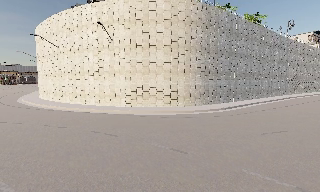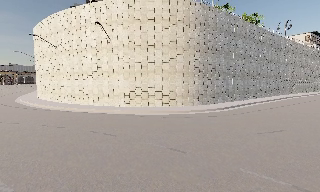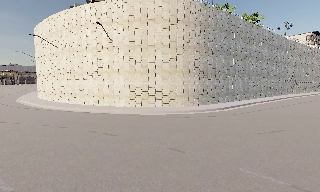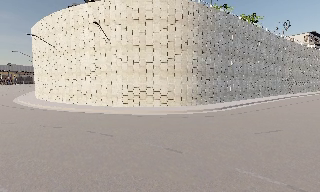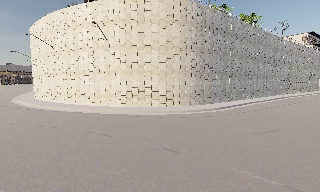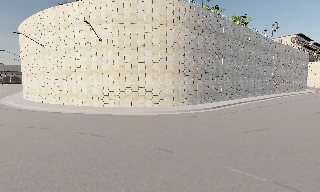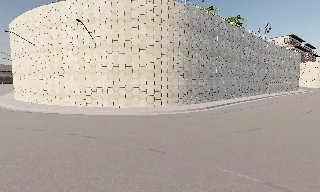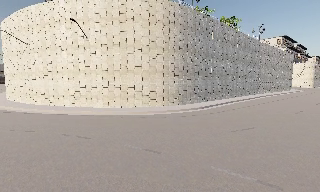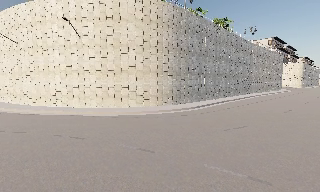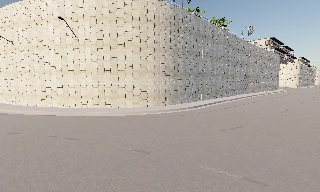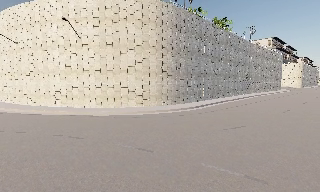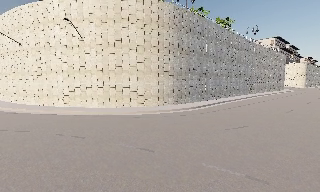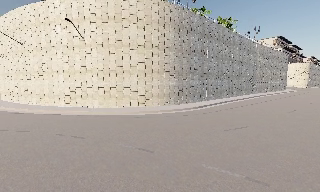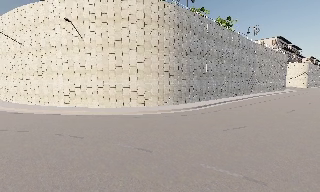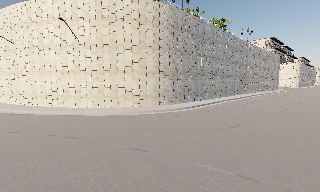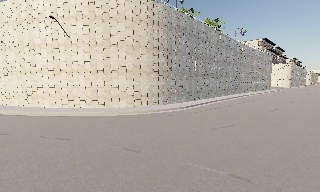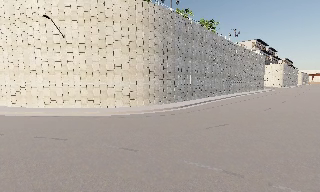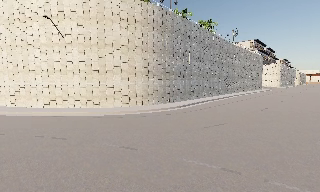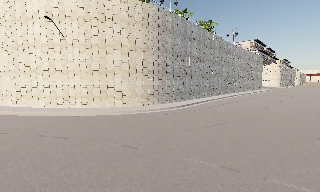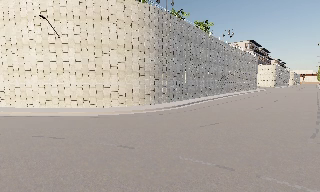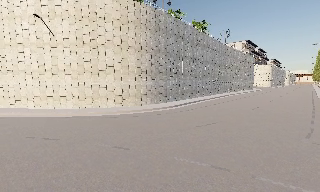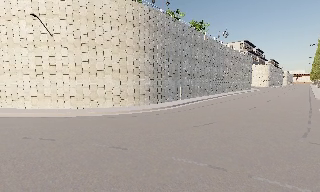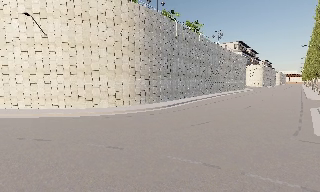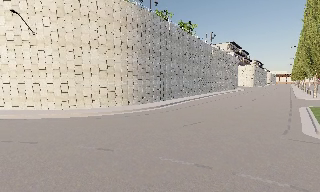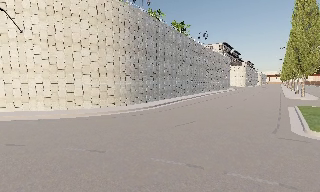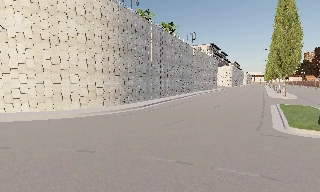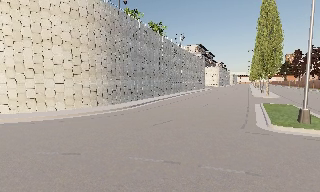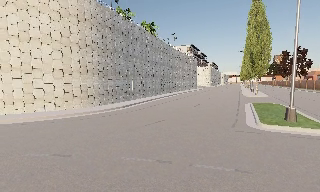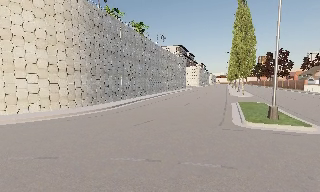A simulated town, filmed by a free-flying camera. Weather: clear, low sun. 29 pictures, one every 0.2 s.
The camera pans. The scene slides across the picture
to the left.
The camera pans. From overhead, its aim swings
clockwise.
0.0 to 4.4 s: The camera pans to its right, which is clockwise from overhead, by about 15 degrees. It travels to its right, about 0.5 m, so close, fixed things drift to the left.
4.4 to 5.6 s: The scene slides to the left, as the camera pans about 20 degrees to its right.
The film runs backward here.
